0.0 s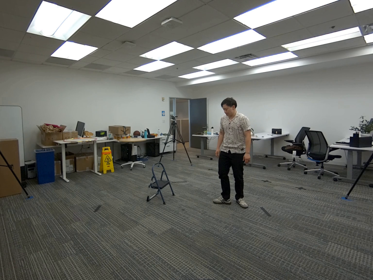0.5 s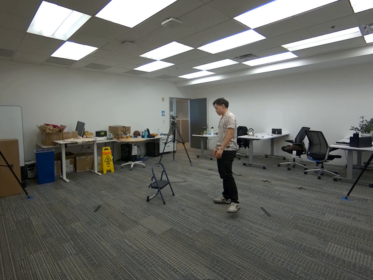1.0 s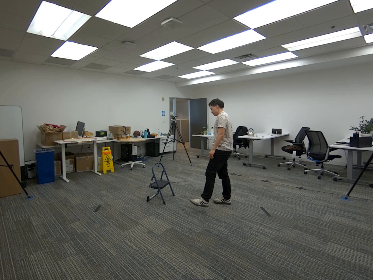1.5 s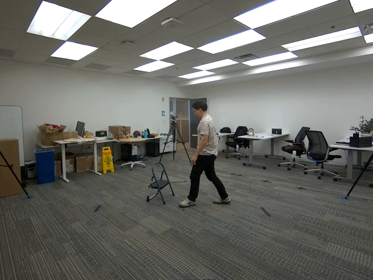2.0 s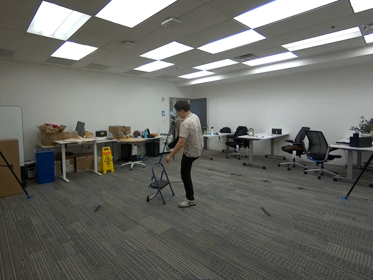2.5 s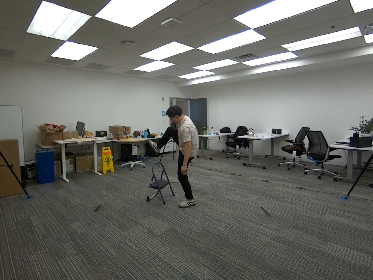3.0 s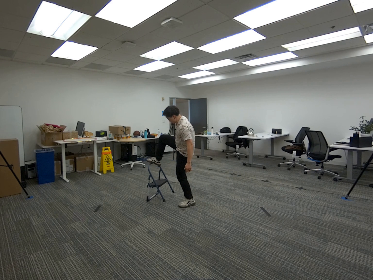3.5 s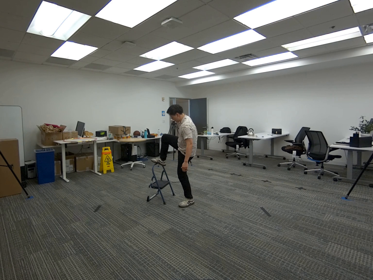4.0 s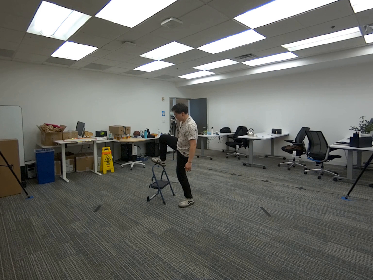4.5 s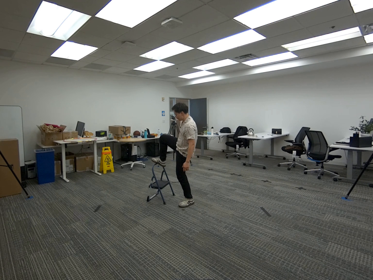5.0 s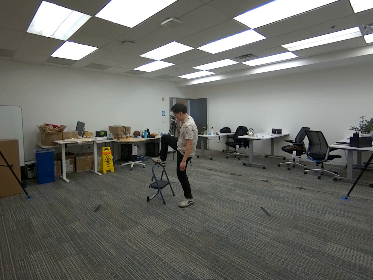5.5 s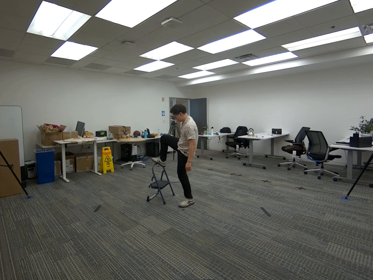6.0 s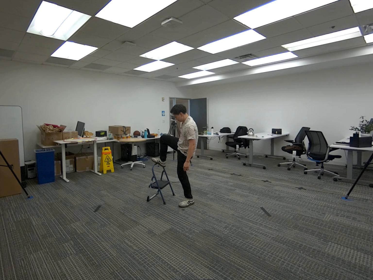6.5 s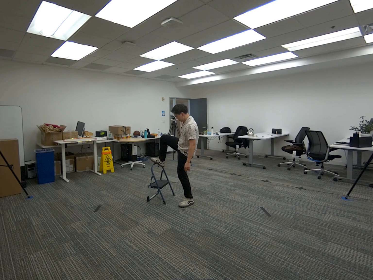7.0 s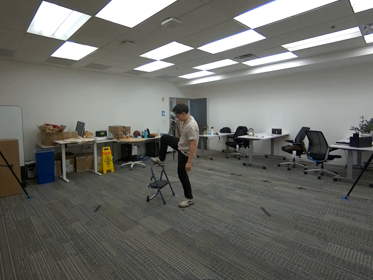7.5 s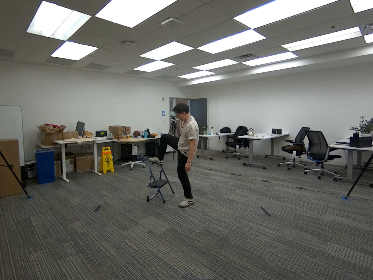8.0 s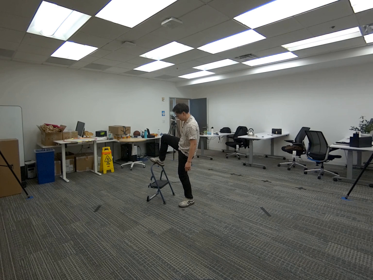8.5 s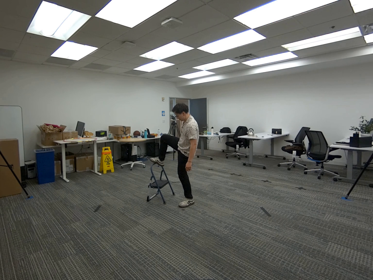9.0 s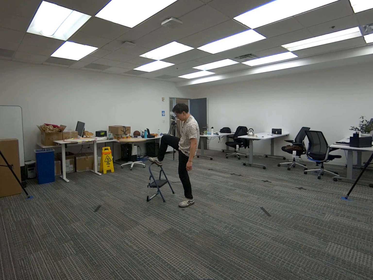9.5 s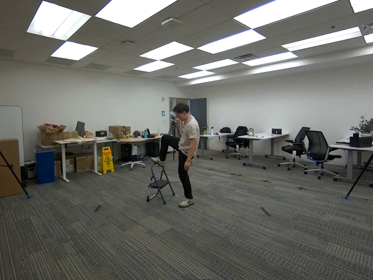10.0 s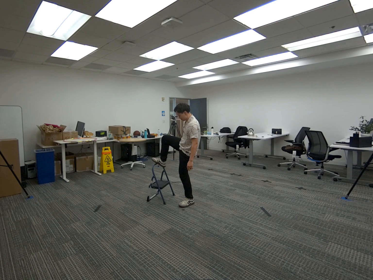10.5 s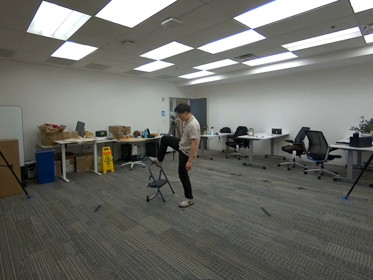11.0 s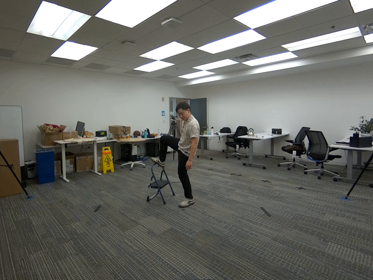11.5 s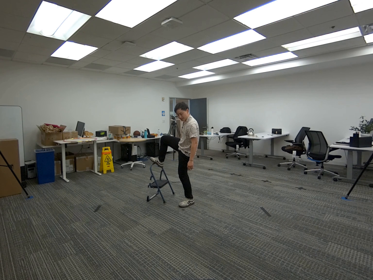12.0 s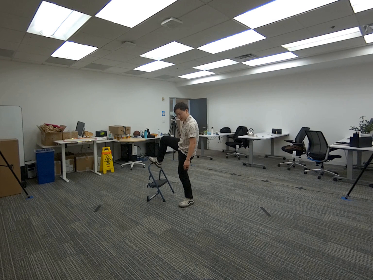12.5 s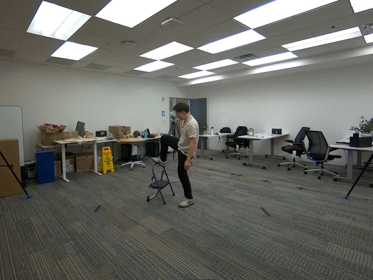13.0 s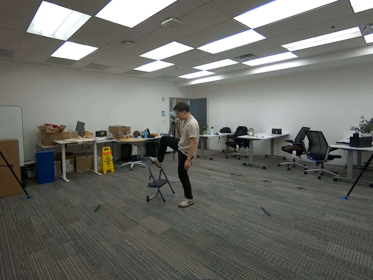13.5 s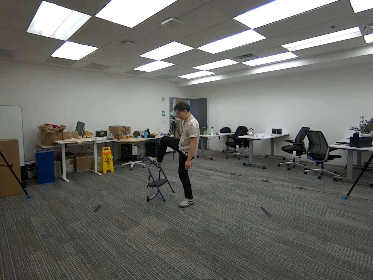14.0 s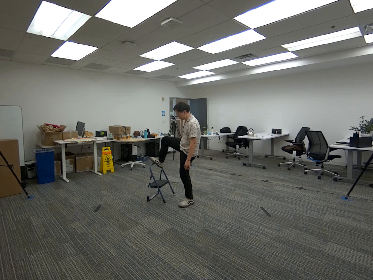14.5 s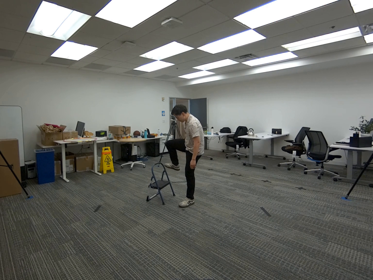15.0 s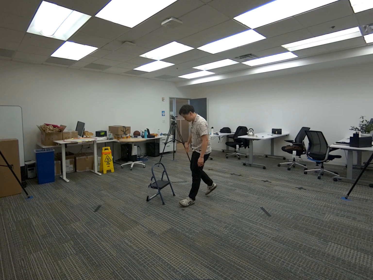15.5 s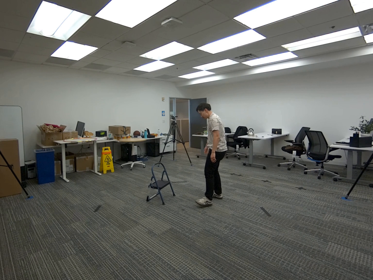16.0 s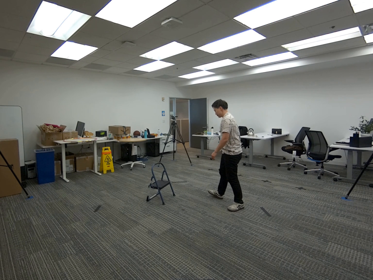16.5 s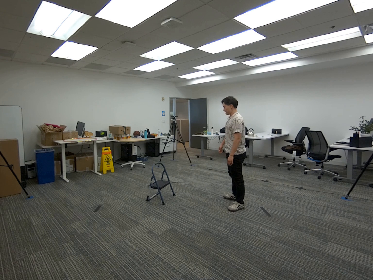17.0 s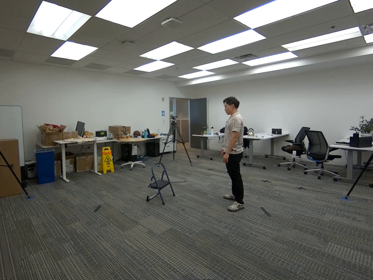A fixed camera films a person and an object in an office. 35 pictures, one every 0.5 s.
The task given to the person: Walk over to the step ladder and place one foot on the step ladder while the other foot remains on the floor.
